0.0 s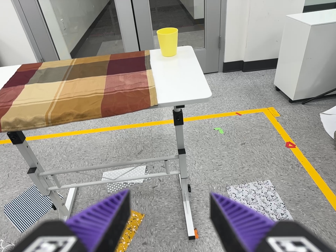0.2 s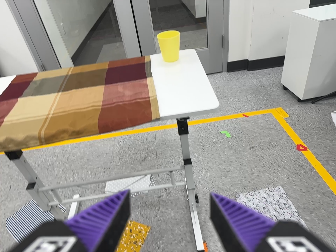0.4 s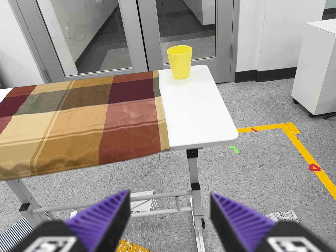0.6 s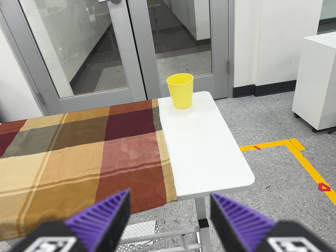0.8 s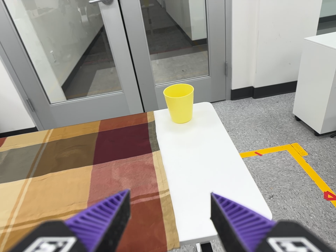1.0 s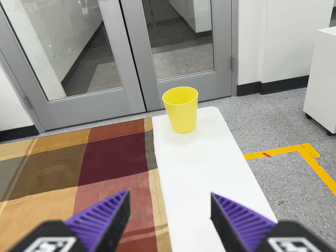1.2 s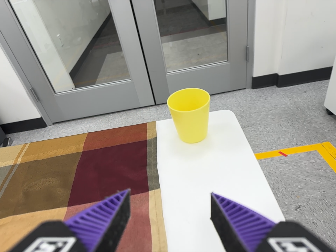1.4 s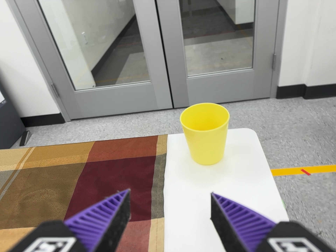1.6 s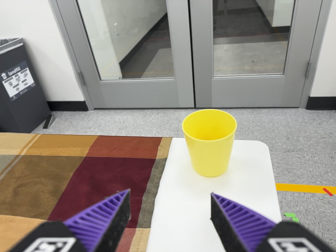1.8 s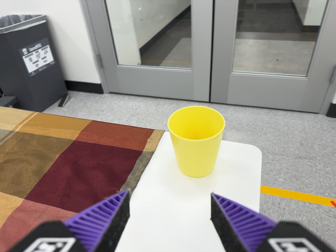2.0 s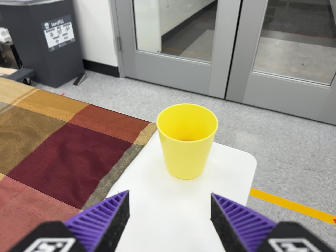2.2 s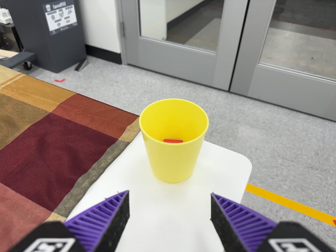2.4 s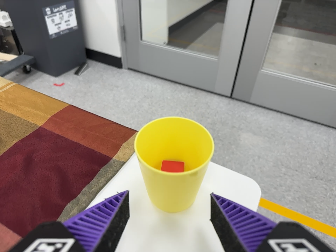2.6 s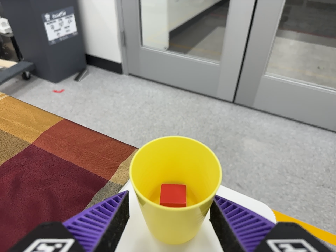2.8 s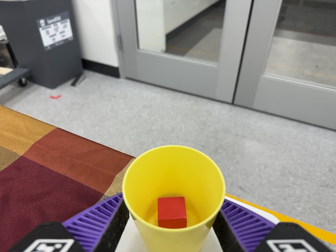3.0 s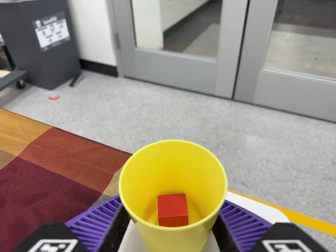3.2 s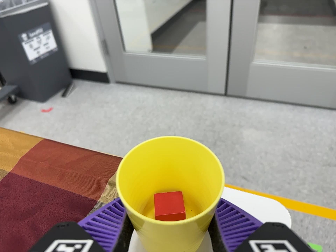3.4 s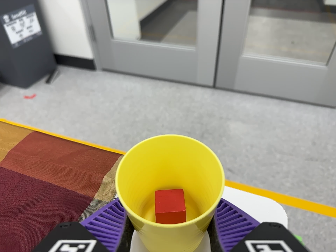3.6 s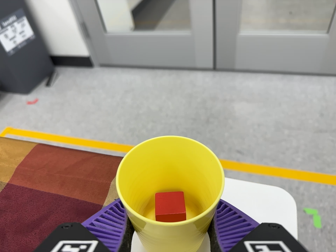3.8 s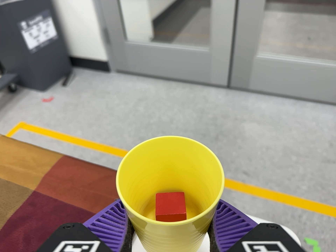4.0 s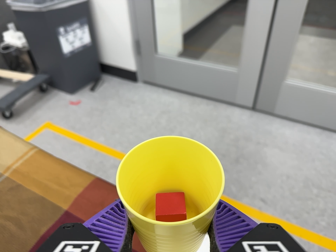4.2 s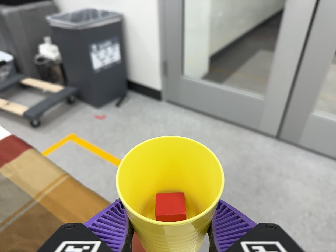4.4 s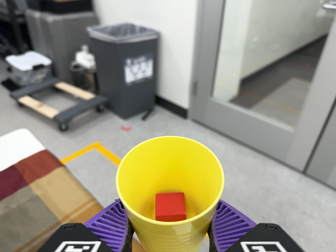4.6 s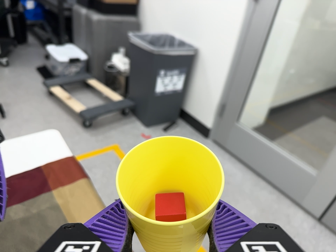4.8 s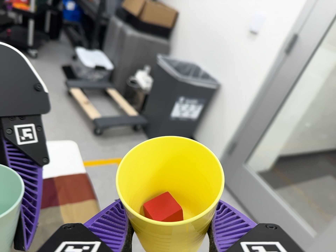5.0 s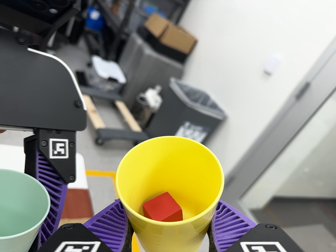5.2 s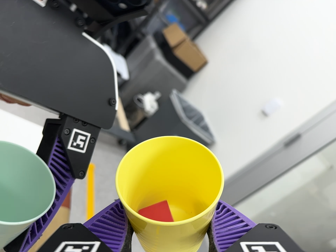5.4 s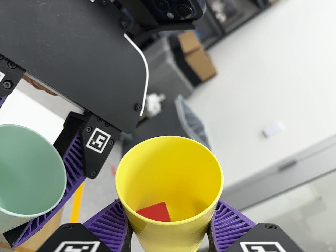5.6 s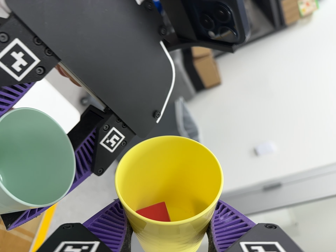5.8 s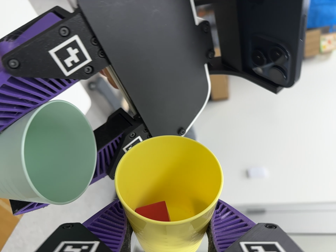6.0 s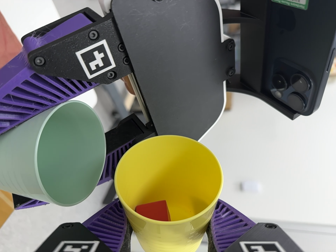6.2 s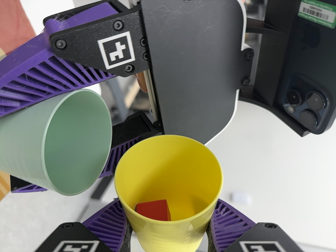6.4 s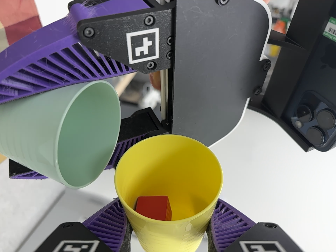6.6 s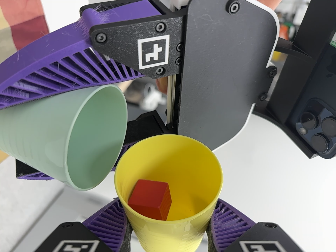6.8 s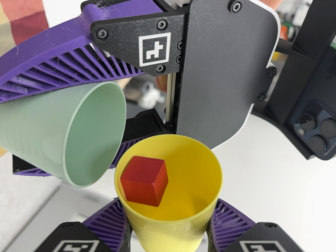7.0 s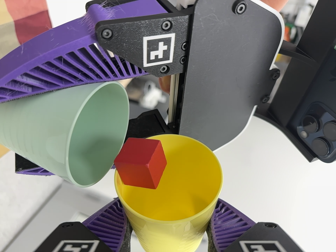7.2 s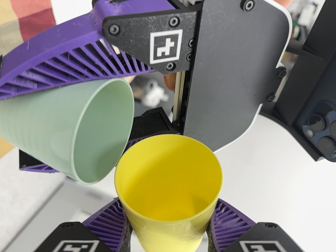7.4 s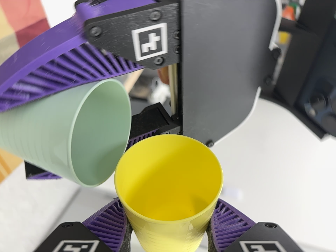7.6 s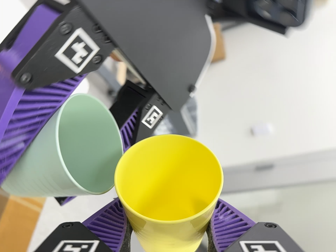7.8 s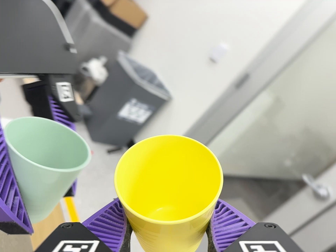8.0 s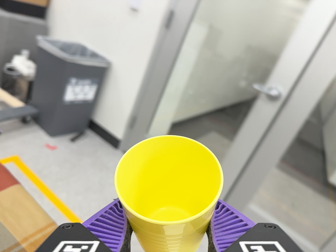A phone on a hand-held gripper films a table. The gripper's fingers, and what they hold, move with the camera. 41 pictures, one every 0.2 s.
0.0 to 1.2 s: The camera travels forward and toward the top of its view, about 50 cm, so what stands in front looms larger.
1.2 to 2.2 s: The camera pans to its left by about 20 degrees. It travels to its right, forward and toward the top of its view, about 20 cm. It rolls about its line of sight by about 25 degrees, and the scene rotates clockwise.
2.2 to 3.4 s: The camera travels forward and toward the top of its view, about 10 cm, so what stands in front looms larger.
3.4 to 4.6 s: The camera swings to its left by about 20 degrees, and the scene slides to the right. It travels toward the top of its view and to its left, about 24 cm, so close, fixed things drift downward. Its aim tips toward the top of its view by about 10 degrees, and the scene shifts downward. It rolls about its line of sight by about 30 degrees, and the scene rotates clockwise.
4.6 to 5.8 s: The camera travels to its left and toward the top of its view, about 22 cm, so close, fixed things drift to the right. Its aim tips toward the top of its view by about 10 degrees, and the scene shifts downward. It rolls about its line of sight by about 75 degrees, and the scene rotates clockwise.
5.8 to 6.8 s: The camera travels to its left, about 5 cm. It rolls about its line of sight by about 25 degrees, and the scene rotates clockwise.
6.8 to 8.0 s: The camera travels to its right and toward the bottom of its view, about 16 cm, so close, fixed things drift to the left. Its aim tips toward the bottom of its view by about 20 degrees, and the scene shifts upward. It rolls about its line of sight by about 90 degrees, and the scene rotates counterclockwise.
The film runs forward here.
